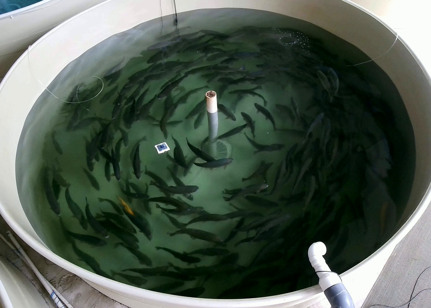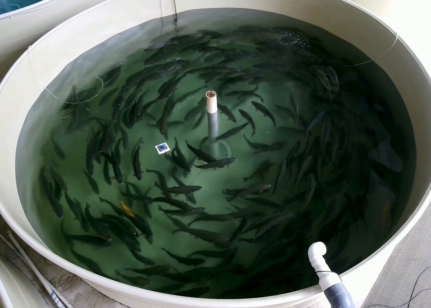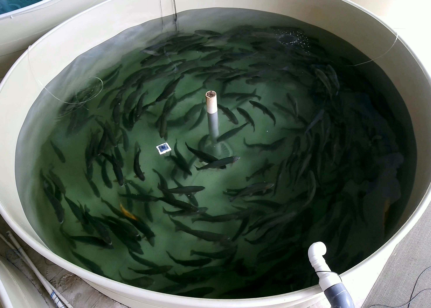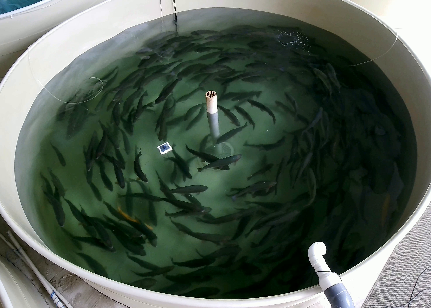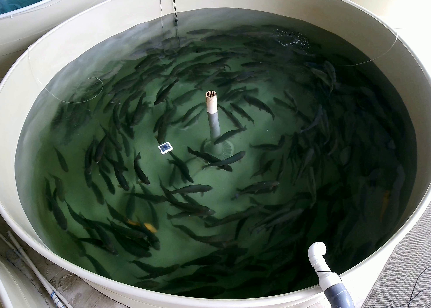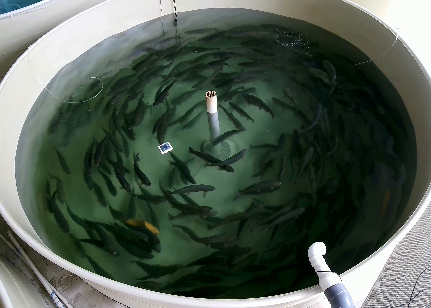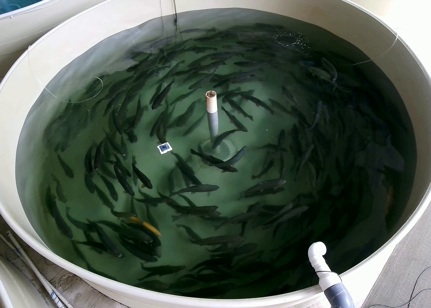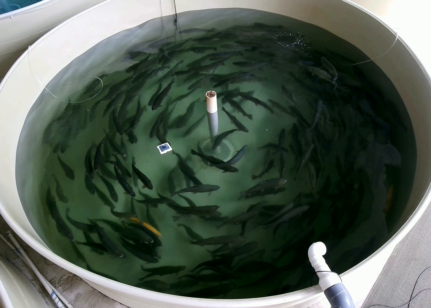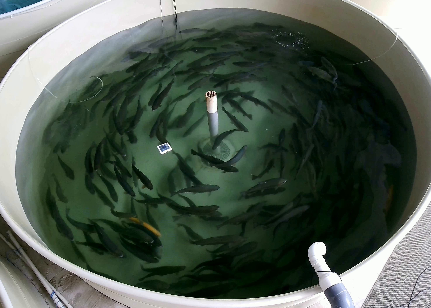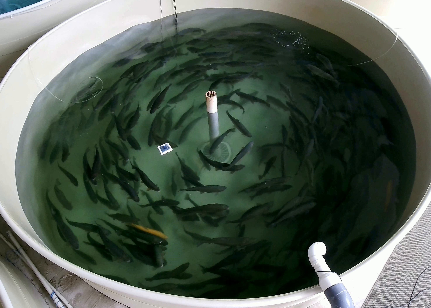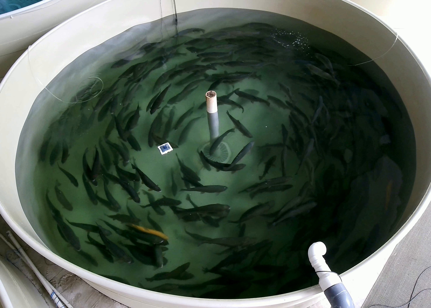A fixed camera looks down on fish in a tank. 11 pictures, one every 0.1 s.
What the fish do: Normal cruising.
